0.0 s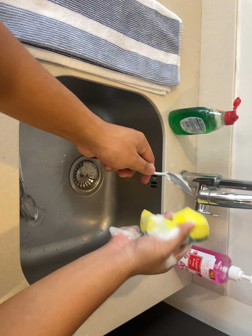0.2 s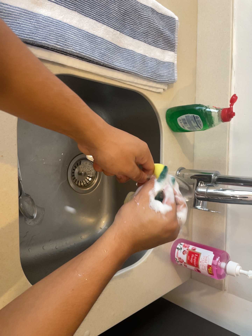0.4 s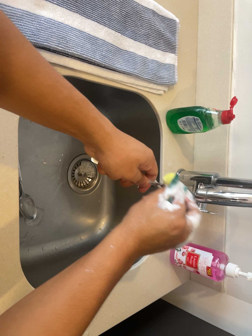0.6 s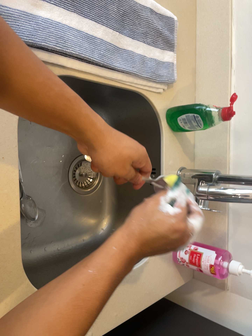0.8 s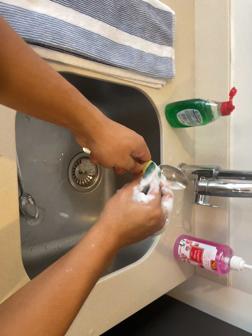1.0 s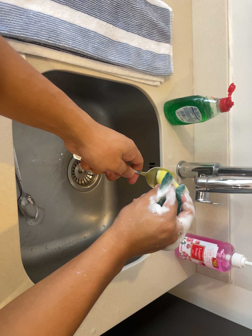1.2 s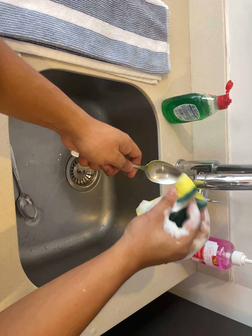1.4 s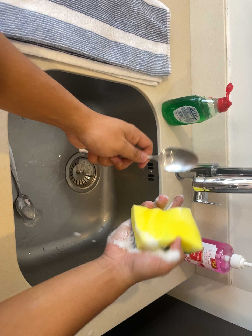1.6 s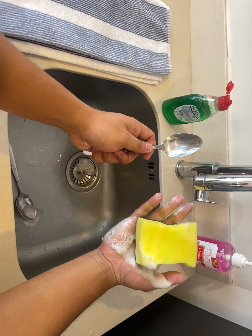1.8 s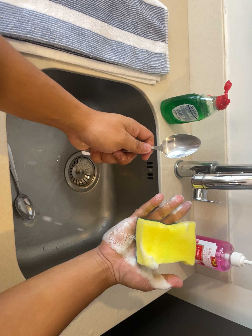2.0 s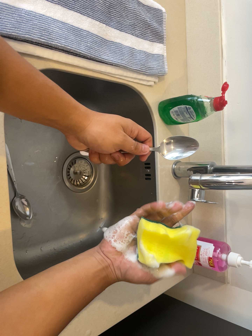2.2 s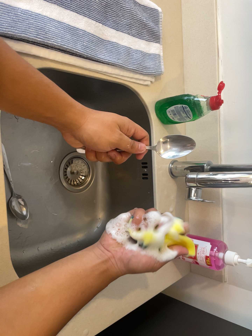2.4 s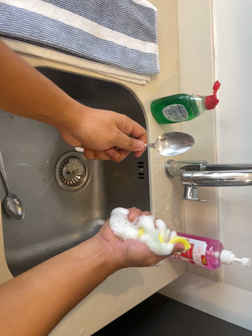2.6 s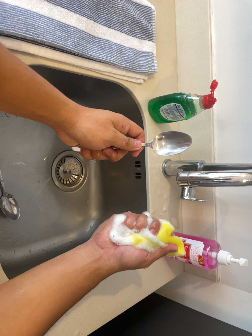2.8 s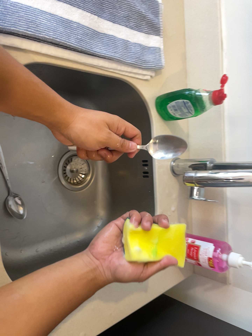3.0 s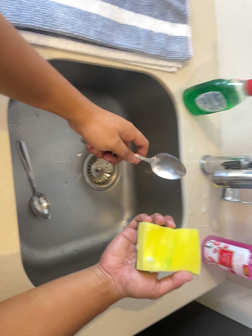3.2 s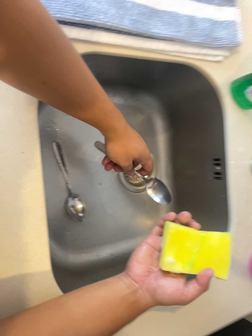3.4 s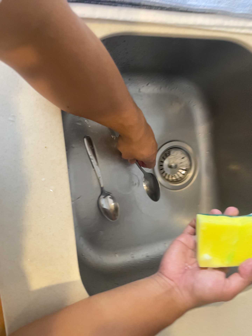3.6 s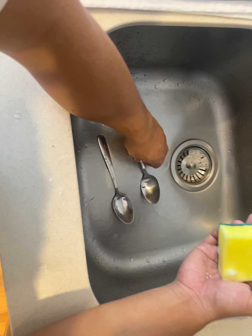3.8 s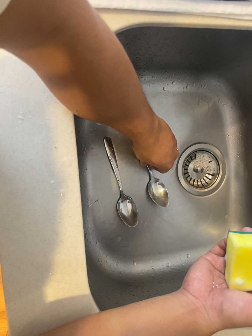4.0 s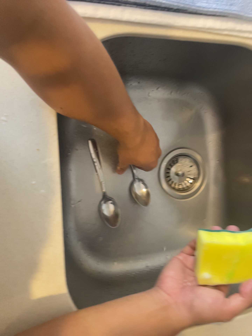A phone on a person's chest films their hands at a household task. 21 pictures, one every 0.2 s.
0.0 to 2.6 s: The camera shifts only a little, or ends up much as it began.
2.6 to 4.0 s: The scene slides to the right, as the camera pans about 30 degrees to its left. It travels forward and to its right, about 16 cm.
The film runs backward here.
